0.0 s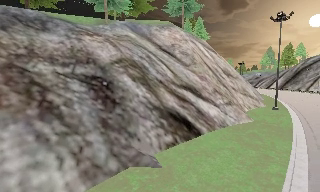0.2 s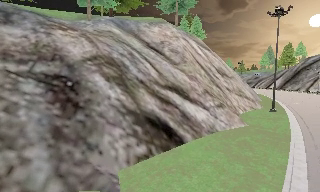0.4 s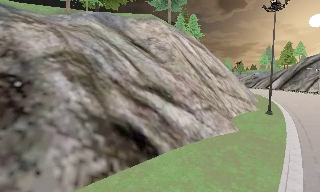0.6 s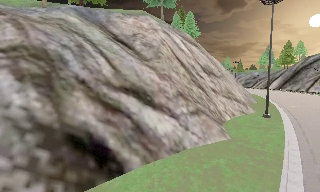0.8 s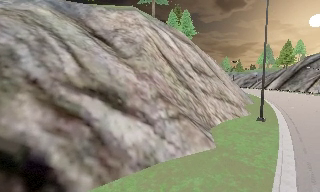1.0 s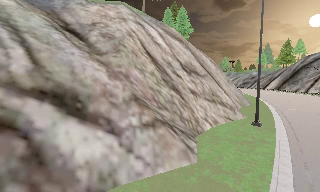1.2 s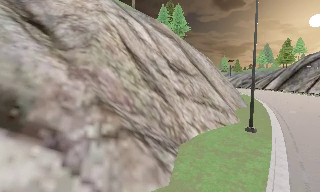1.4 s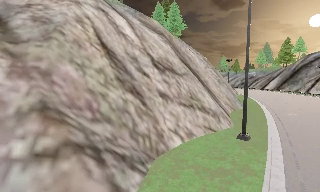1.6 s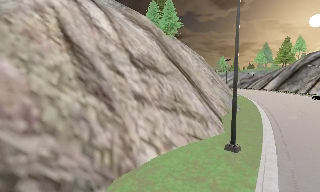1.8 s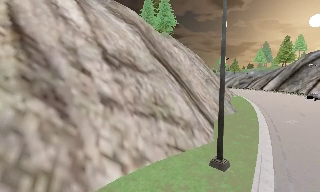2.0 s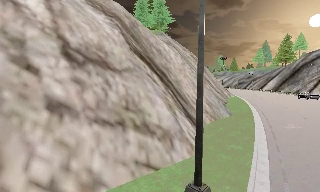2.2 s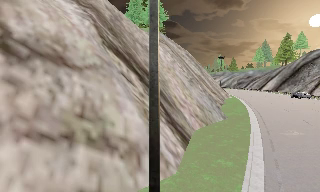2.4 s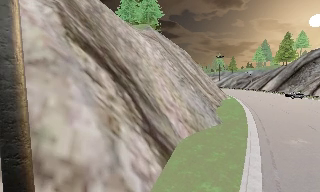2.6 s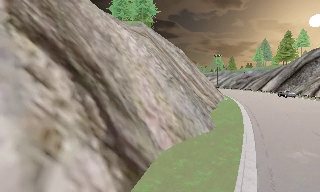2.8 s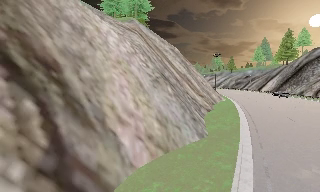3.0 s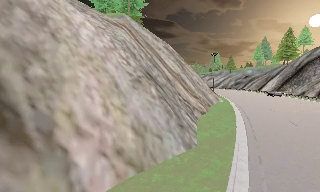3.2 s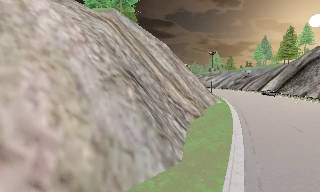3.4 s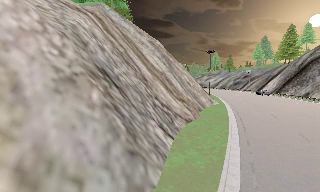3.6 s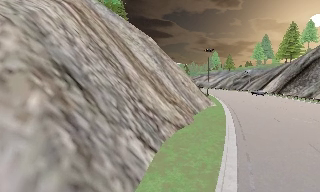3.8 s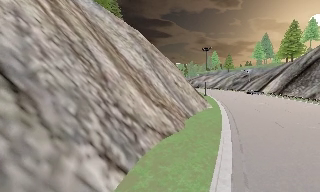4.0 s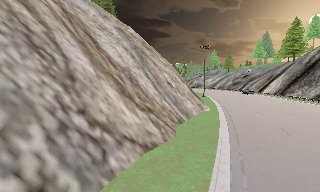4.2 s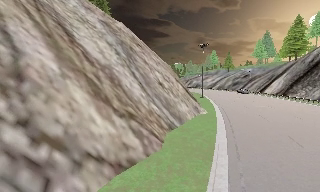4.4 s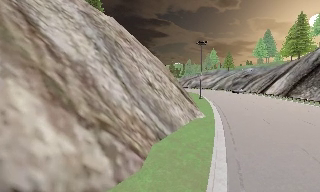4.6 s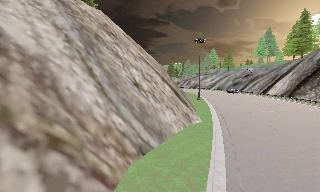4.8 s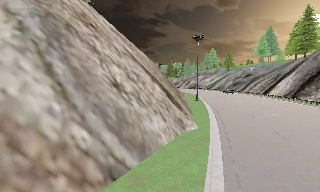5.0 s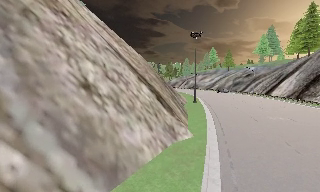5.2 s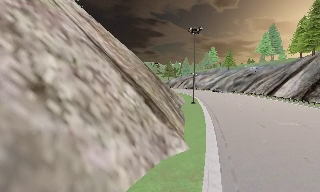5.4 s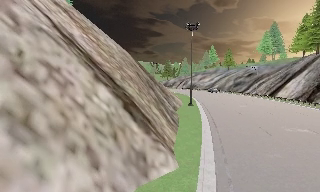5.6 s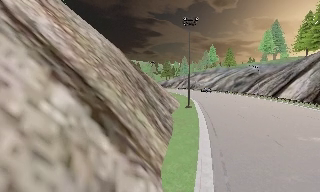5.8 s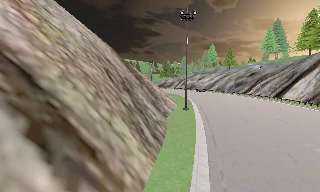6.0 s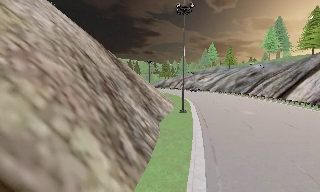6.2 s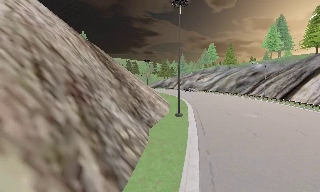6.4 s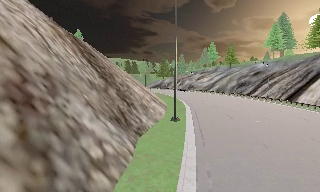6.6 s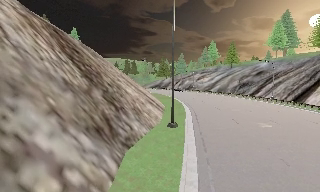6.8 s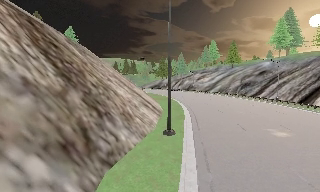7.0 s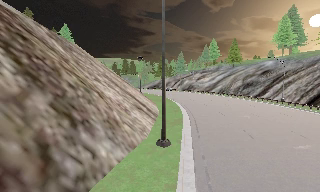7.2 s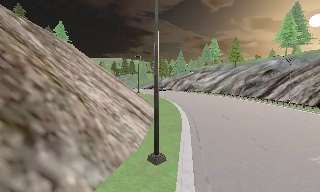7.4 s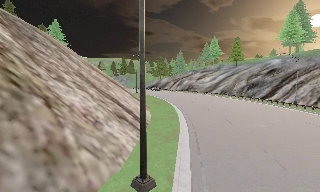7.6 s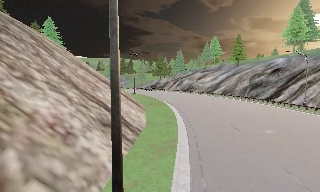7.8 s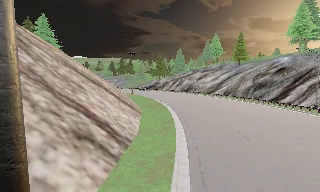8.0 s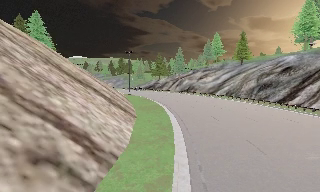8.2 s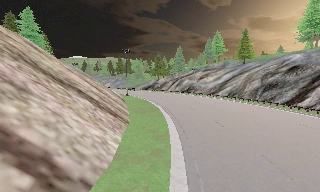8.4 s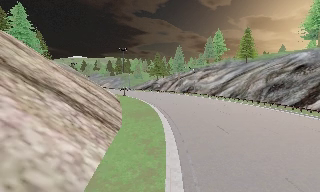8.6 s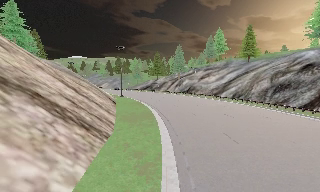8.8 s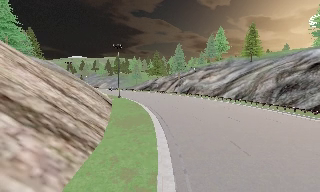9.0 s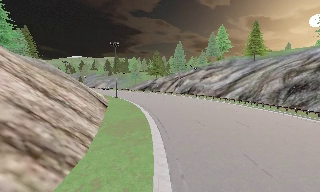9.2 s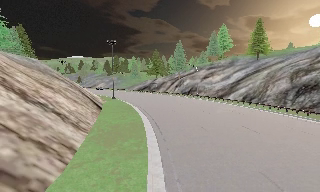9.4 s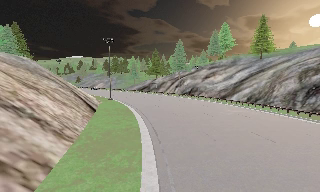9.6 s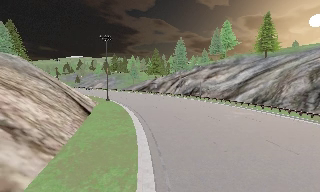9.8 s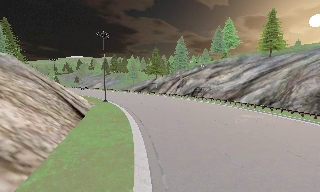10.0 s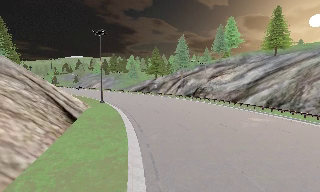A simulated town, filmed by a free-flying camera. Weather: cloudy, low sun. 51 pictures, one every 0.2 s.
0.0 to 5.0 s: The camera travels forward and to its right, about 50 m, so what stands in front looms larger.
5.0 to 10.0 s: The camera travels forward, about 45 m, so what stands in front looms larger.
The film runs forward here.
